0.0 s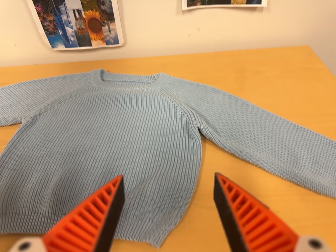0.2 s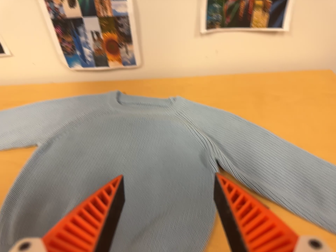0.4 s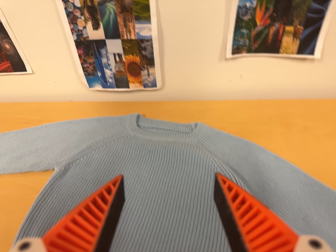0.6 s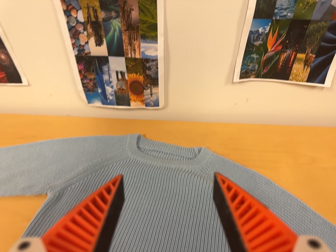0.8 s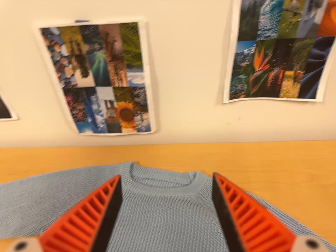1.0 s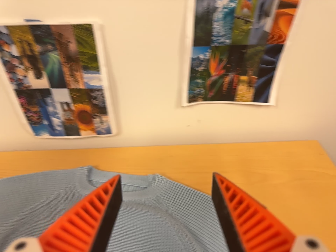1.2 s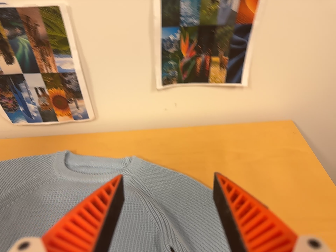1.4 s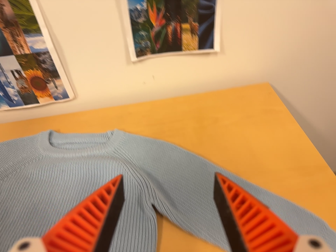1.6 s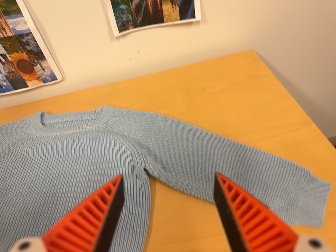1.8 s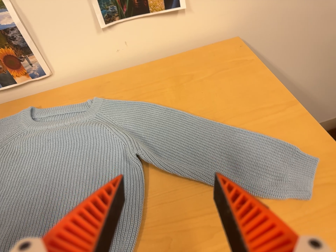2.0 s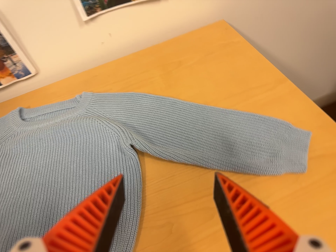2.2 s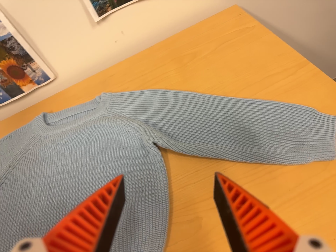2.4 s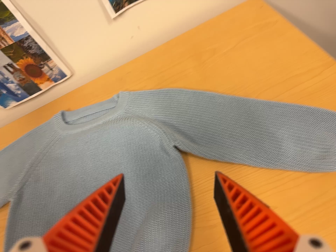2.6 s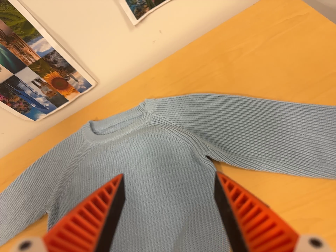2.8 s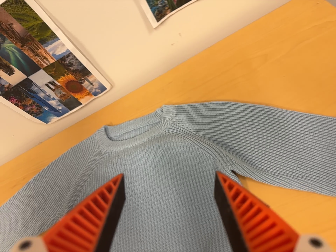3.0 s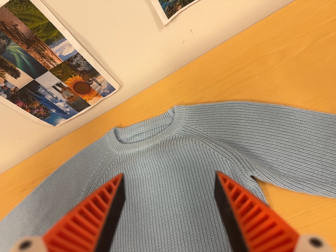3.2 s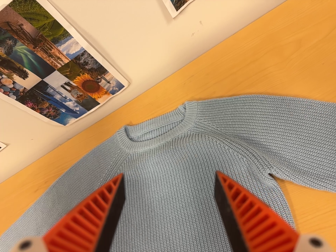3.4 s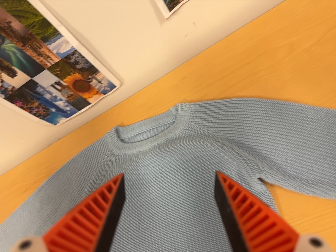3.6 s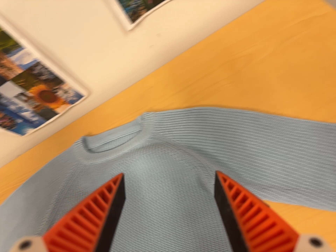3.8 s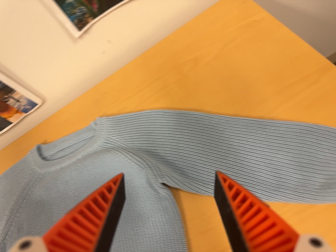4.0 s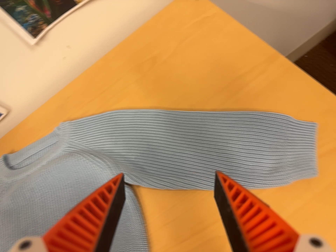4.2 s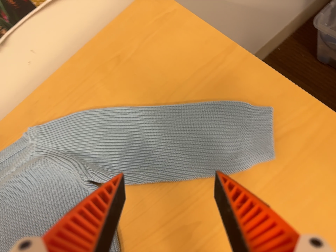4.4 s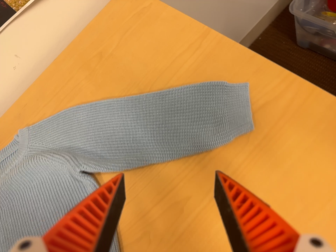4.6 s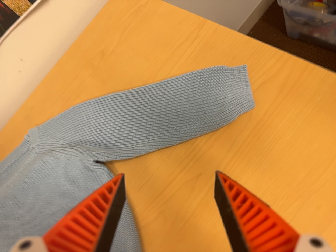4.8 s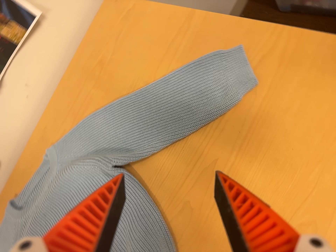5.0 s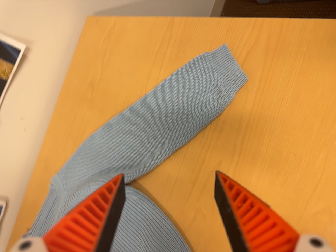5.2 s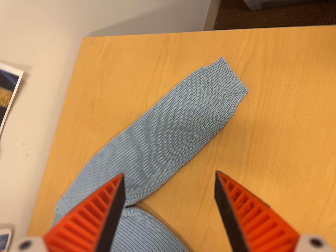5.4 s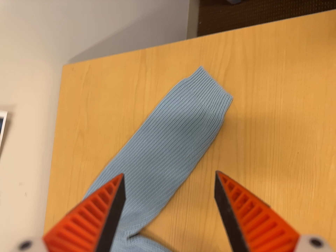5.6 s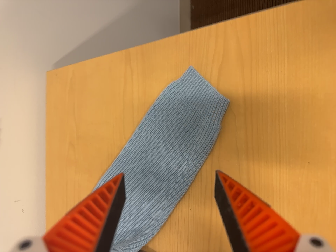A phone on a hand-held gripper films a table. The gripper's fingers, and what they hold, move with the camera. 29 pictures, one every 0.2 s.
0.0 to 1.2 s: The camera travels toward the top of its view and forward, about 18 cm, so close, fixed things drift downward.
1.2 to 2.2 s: The camera travels toward the bottom of its view and to its right, about 12 cm, so close, fixed things drift upward. Its aim tips toward the bottom of its view by about 10 degrees, and the scene shifts upward. It rolls about its line of sight by about 20 degrees, and the scene rotates counterclockwise.
2.2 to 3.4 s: The camera travels toward the top of its view, to its left and forward, about 18 cm. Its aim tips toward the bottom of its view by about 10 degrees.
3.4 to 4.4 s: The scene slides to the left, as the camera pans about 10 degrees to its right. It travels to its right, about 24 cm, so close, fixed things drift to the left. It rolls about its line of sight by about 20 degrees, and the scene rotates counterclockwise.
4.4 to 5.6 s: The camera travels toward the top of its view, forward and to its right, about 8 cm, so close, fixed things drift downward. It rolls about its line of sight by about 45 degrees, and the scene rotates counterclockwise.
The film runs forward here.
